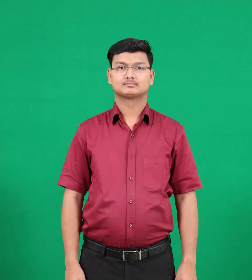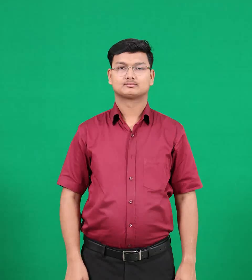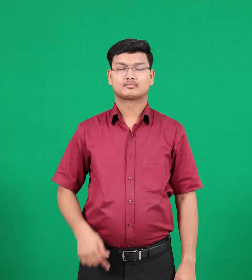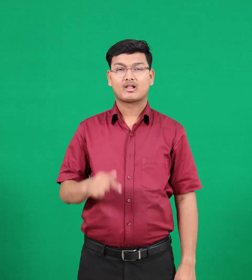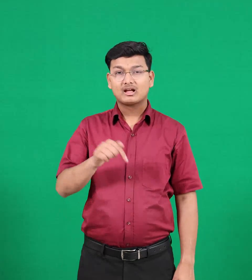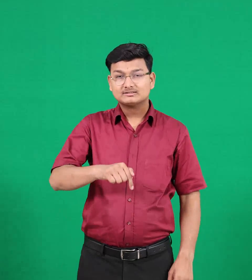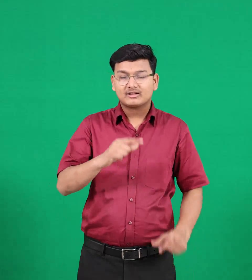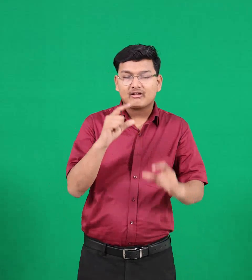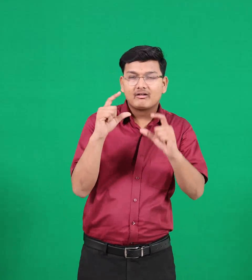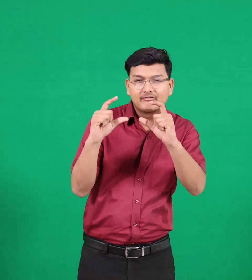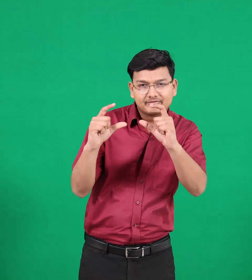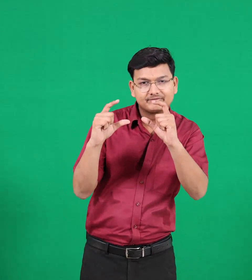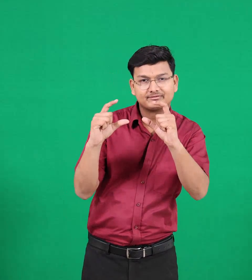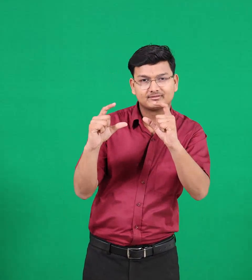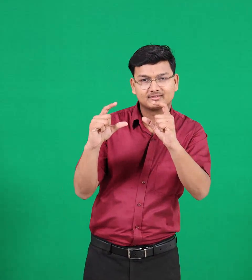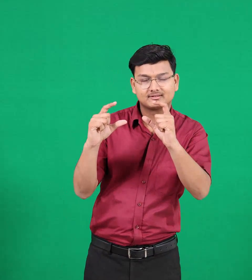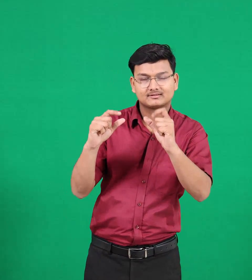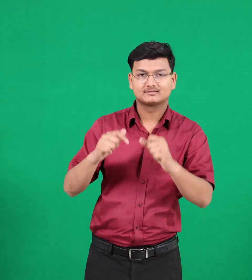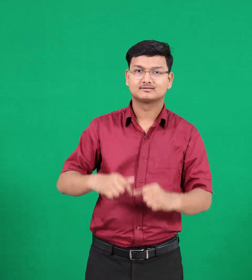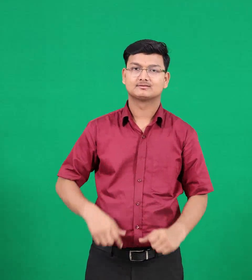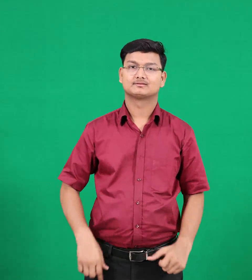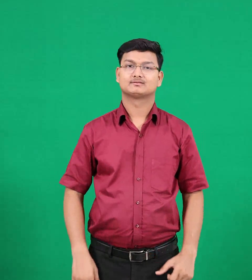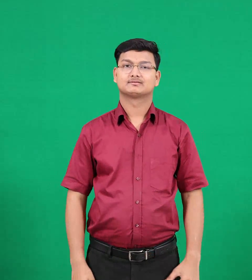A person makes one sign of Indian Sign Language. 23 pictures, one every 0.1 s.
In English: caring
